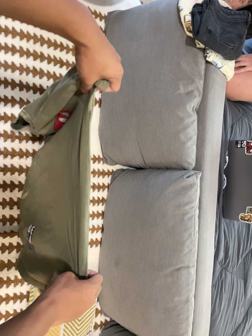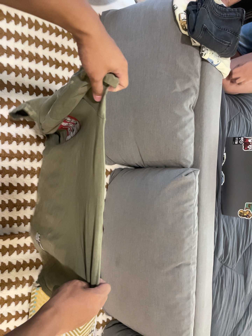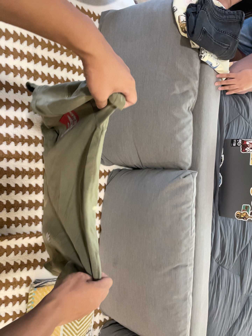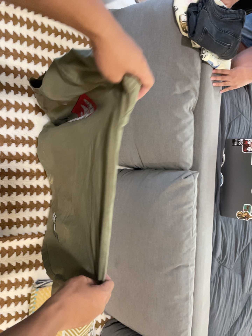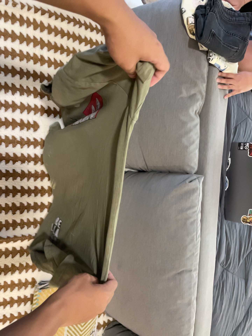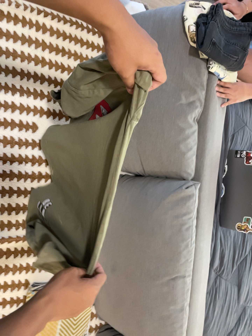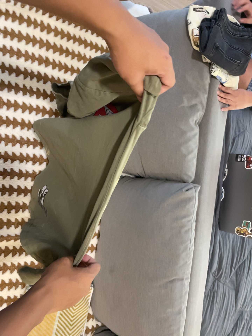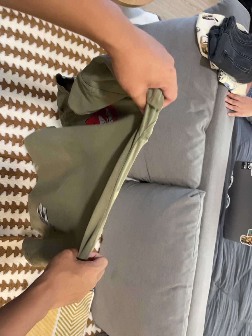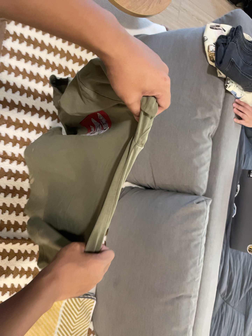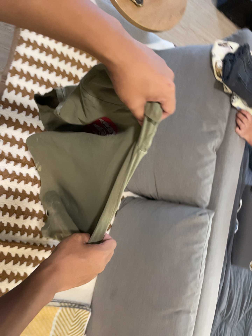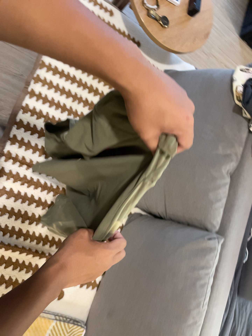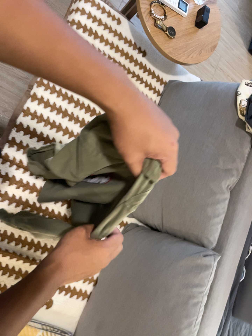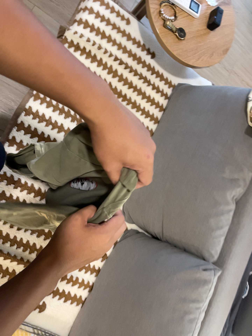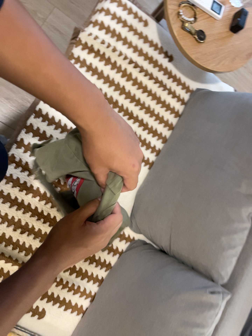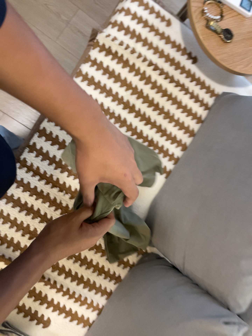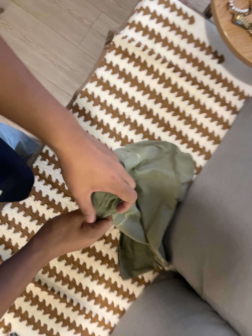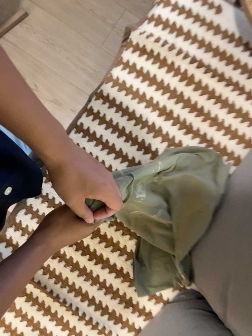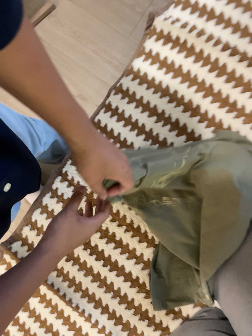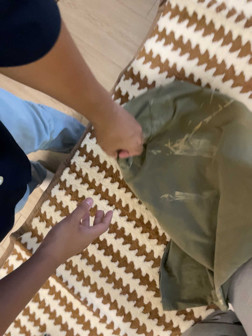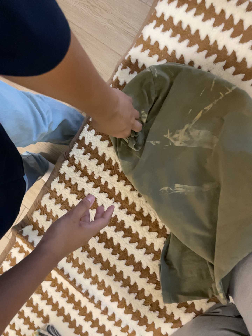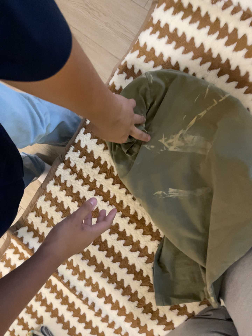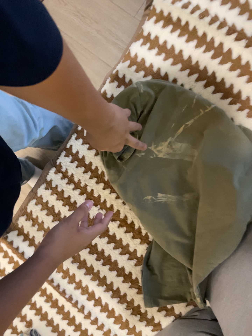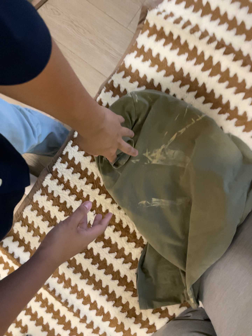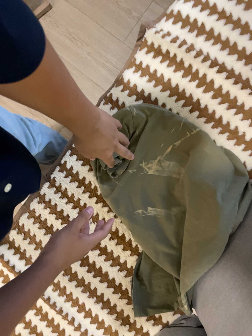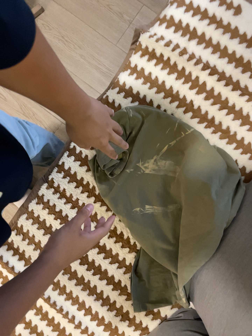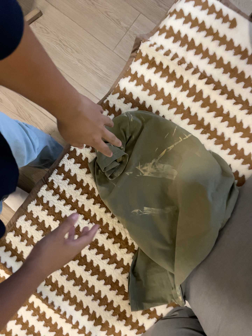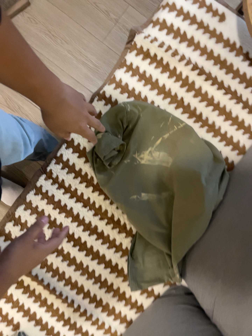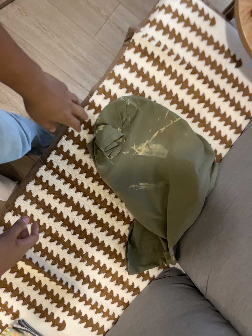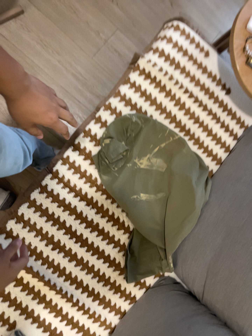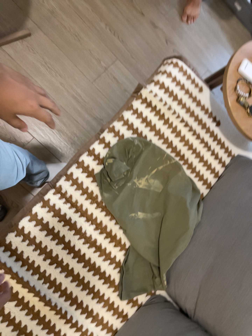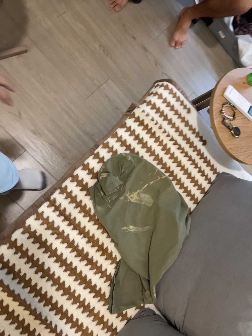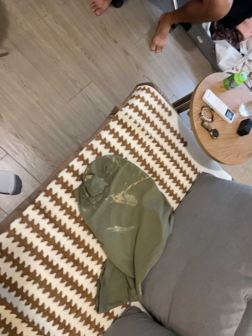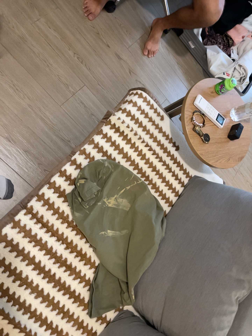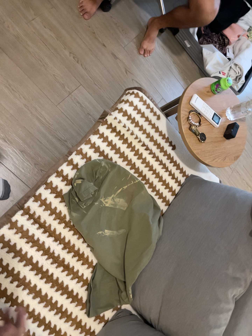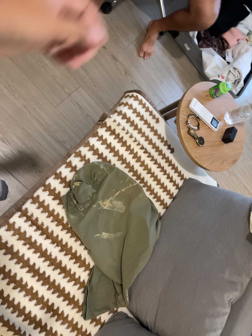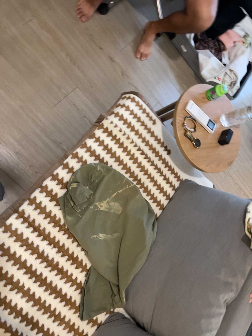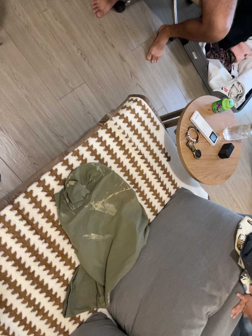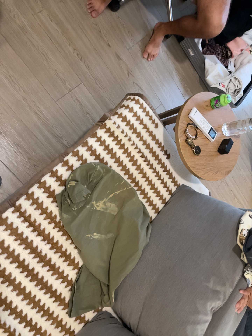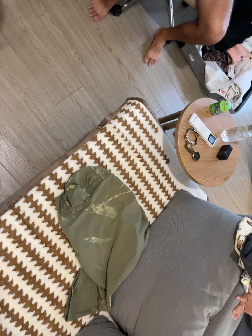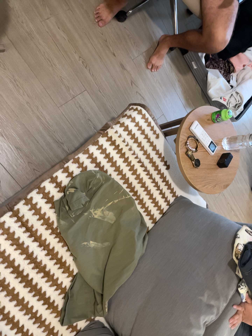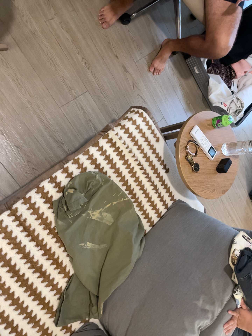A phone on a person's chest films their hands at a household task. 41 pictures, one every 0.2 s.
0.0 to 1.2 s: The camera shifts only a little, or ends up much as it began.
1.2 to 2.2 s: The camera travels toward the bottom of its view, about 8 cm. Its aim tips toward the top of its view by about 15 degrees. It rolls about its line of sight by about 15 degrees, and the scene rotates clockwise.
2.2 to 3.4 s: The camera pans to its left by about 35 degrees. It travels forward and to its right, about 40 cm. It rolls about its line of sight by about 10 degrees, and the scene rotates clockwise.
3.4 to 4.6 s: The camera shifts only a little, or ends up much as it began.
4.6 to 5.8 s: The camera pans to its right by about 25 degrees. It travels to its left and backward, about 40 cm.
5.8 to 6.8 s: The camera pans to its right by about 10 degrees. It travels backward, about 9 cm, so what stands in front gets smaller.
6.8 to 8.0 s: The camera rolls about its line of sight by about 10 degrees, and the scene rotates clockwise.
The film runs backward here.
